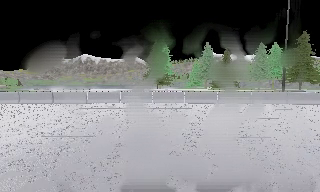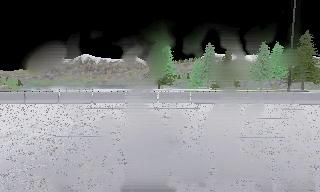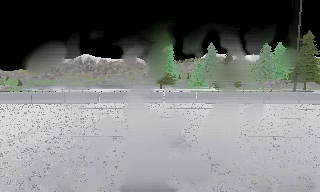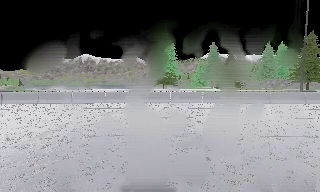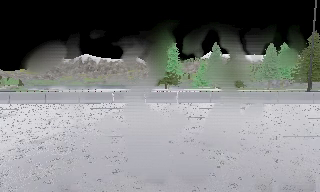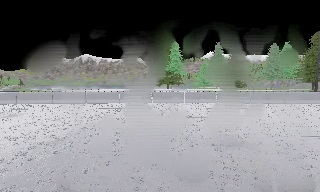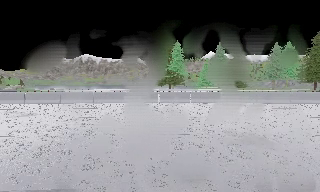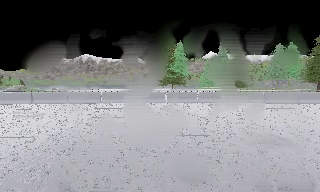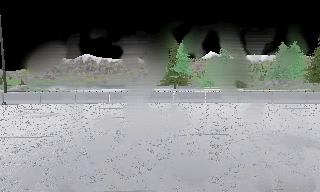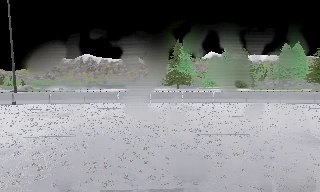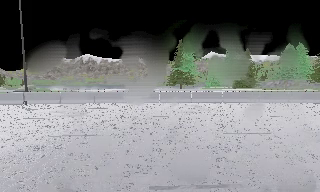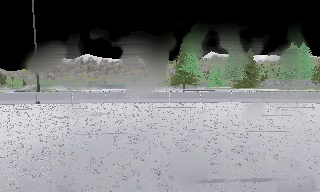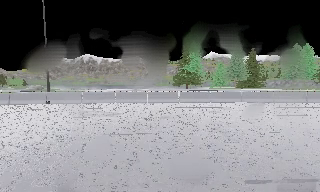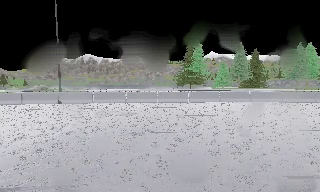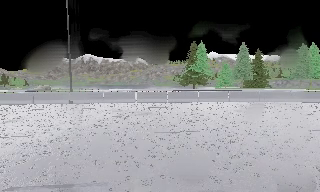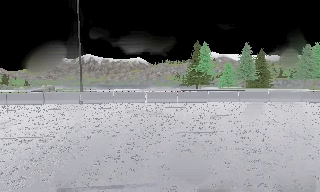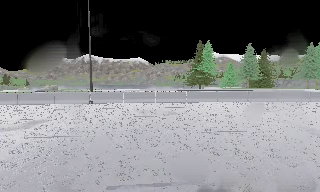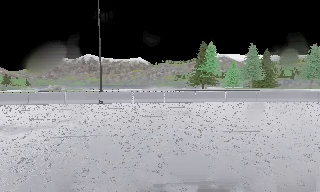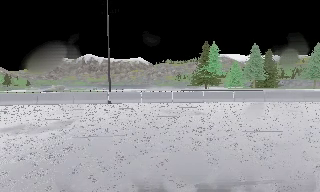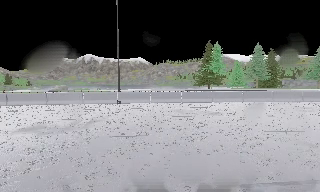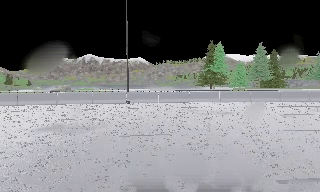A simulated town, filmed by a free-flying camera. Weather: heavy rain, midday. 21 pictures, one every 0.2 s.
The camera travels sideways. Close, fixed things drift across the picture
to the right.
0.0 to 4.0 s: The camera travels to its left, about 18 m, so close, fixed things drift to the right.
The film runs backward here.
